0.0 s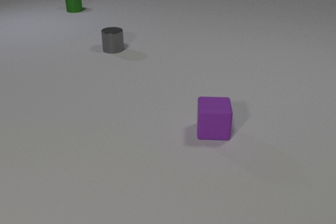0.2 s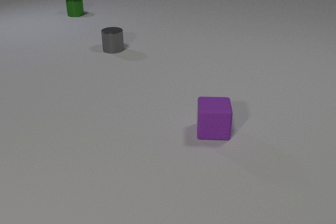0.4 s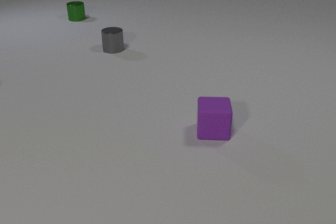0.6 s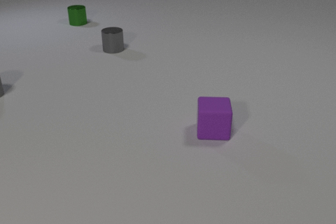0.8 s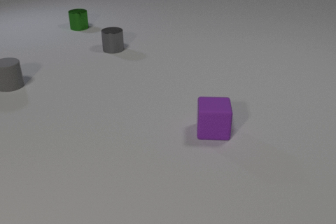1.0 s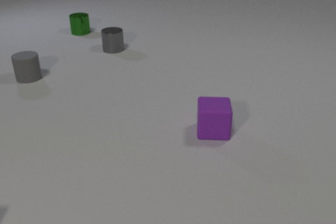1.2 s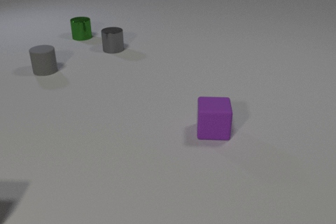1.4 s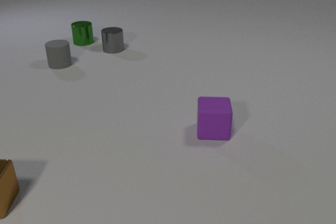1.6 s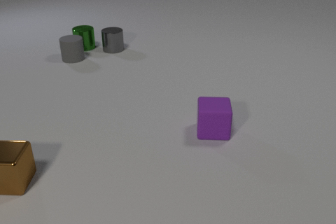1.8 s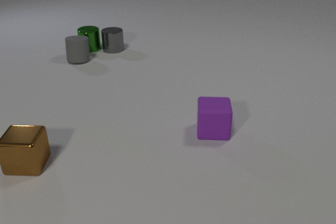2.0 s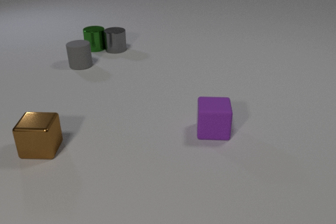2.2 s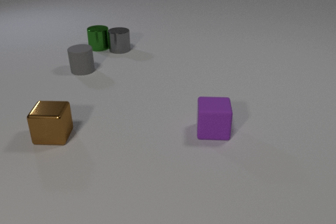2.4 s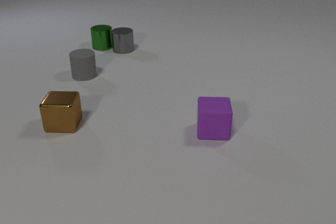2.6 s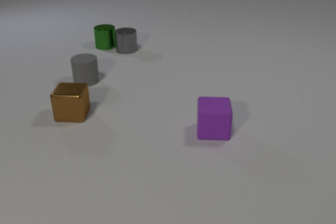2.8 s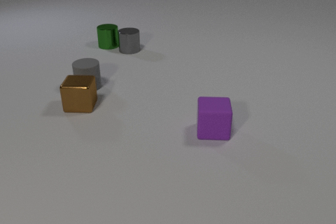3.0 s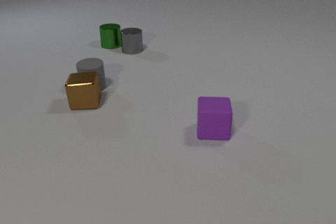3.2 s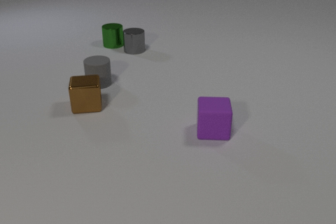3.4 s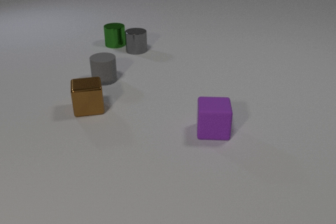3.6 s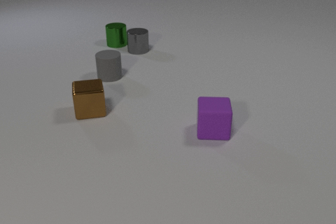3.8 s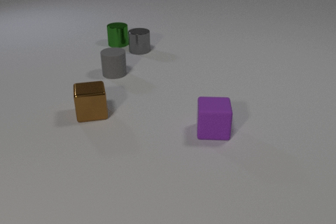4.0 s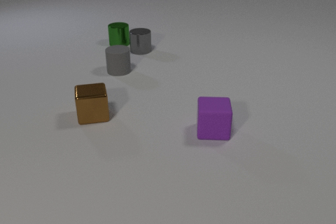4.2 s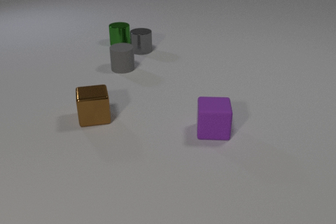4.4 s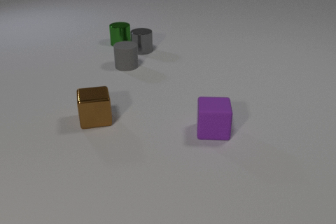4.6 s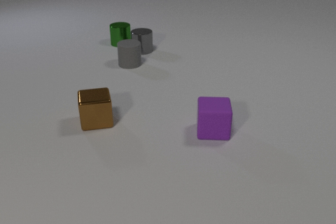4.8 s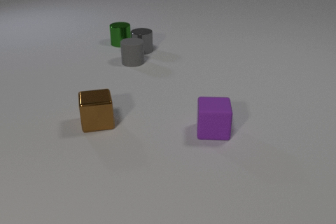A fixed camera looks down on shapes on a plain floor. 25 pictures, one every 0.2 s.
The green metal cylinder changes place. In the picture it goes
toward the camera.
The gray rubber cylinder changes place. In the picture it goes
to the right.
0.0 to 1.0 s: The gray rubber cylinder comes in at the left edge, slides to the right and away from the camera. The green metal cylinder slides toward the camera.
1.0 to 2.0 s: The gray rubber cylinder slides to the right. The green metal cylinder slides toward the camera. The brown metal cube comes in at the left edge, slides away from the camera and to the right. The gray rubber cylinder and the green metal cylinder collide. The green metal cylinder and the gray metal cylinder collide.
2.0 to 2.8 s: The gray rubber cylinder slides toward the camera. The green metal cylinder slides to the right. The brown metal cube slides away from the camera and to the right. The gray metal cylinder slides to the right.
2.8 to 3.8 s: The gray rubber cylinder slides to the right and away from the camera. The green metal cylinder slides to the right. The brown metal cube slides toward the camera and to the right. The gray metal cylinder slides to the right. The gray rubber cylinder and the brown metal cube collide.
3.8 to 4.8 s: The gray rubber cylinder slides away from the camera and to the right. The brown metal cube slides toward the camera.
Are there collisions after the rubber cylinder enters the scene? yes.
What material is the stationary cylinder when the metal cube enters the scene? metal.
How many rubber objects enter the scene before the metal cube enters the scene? 1.
